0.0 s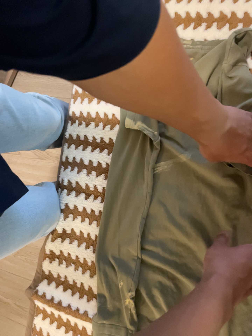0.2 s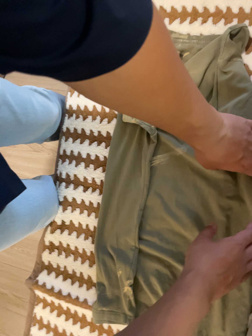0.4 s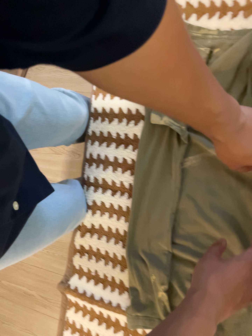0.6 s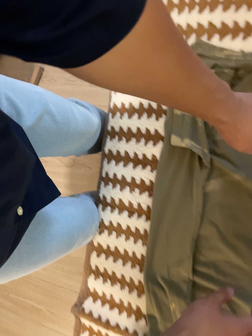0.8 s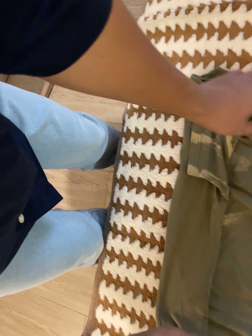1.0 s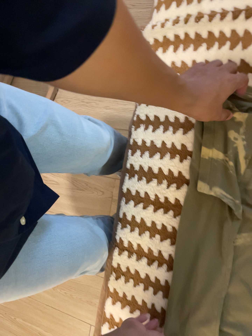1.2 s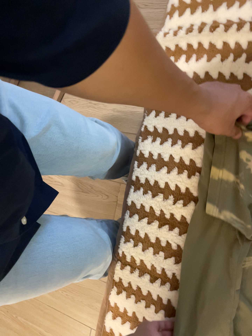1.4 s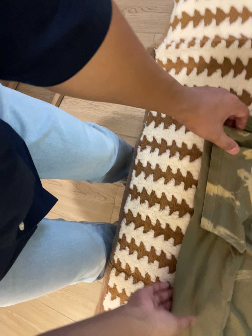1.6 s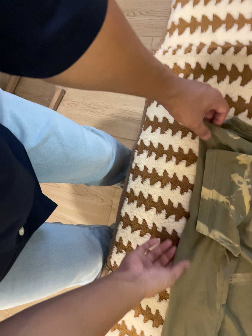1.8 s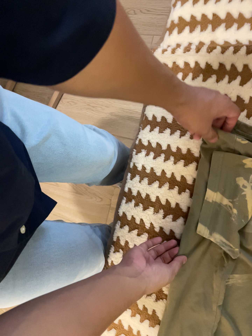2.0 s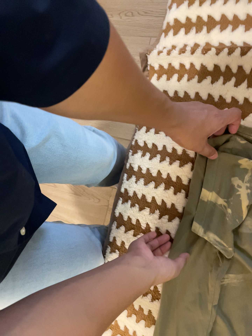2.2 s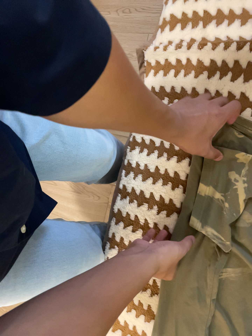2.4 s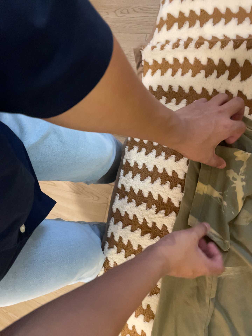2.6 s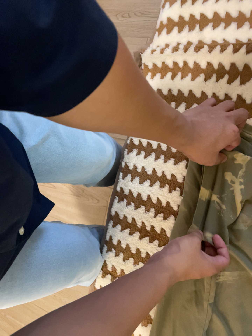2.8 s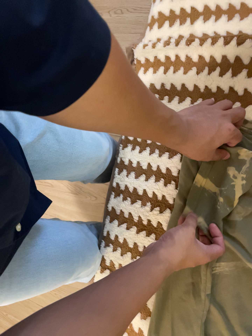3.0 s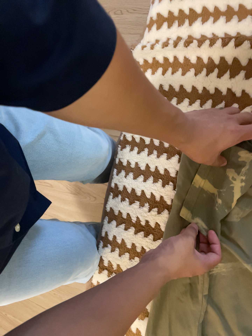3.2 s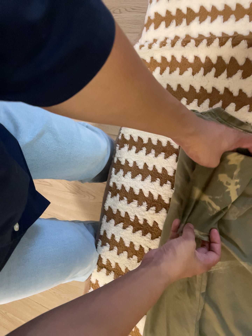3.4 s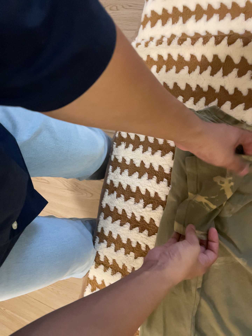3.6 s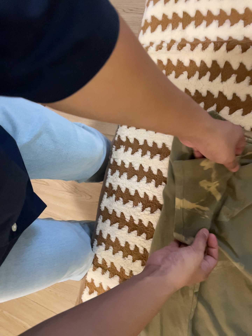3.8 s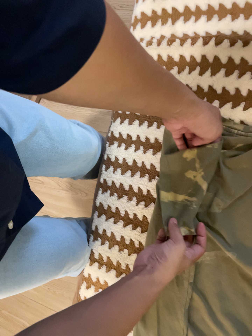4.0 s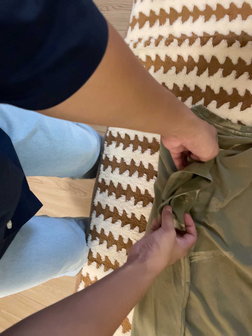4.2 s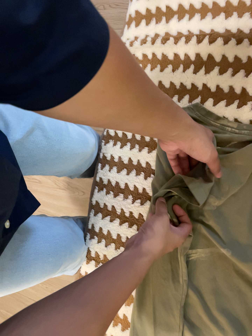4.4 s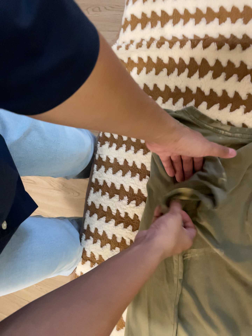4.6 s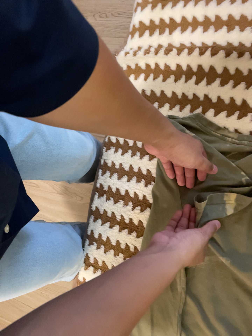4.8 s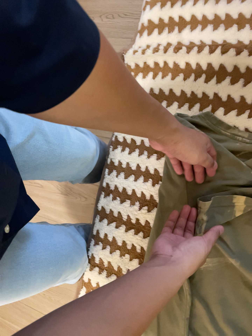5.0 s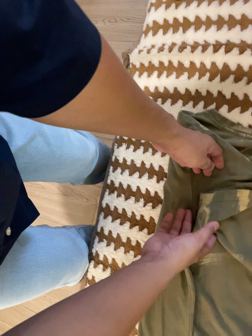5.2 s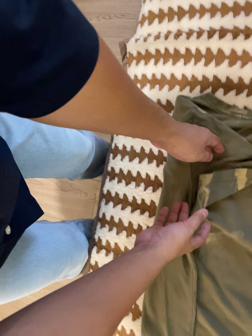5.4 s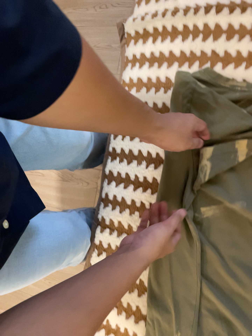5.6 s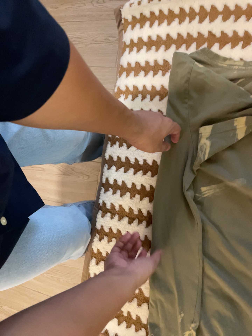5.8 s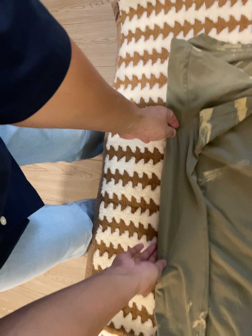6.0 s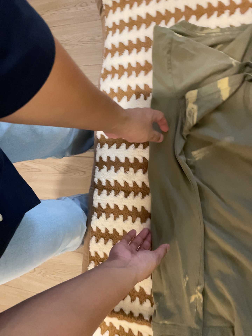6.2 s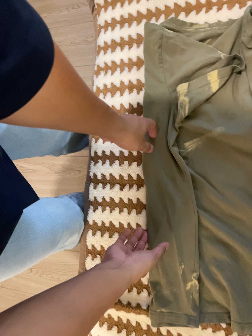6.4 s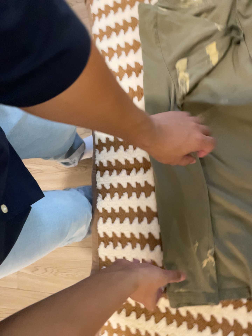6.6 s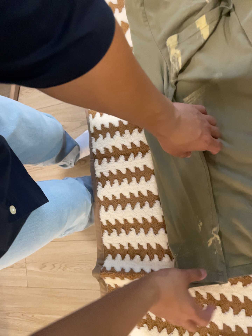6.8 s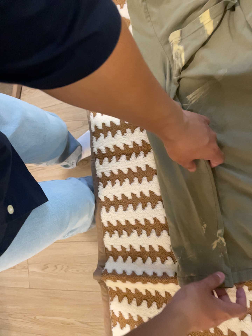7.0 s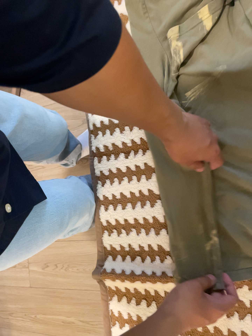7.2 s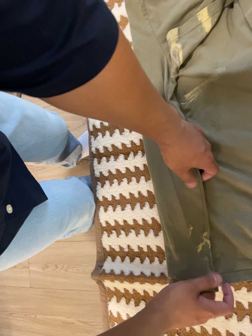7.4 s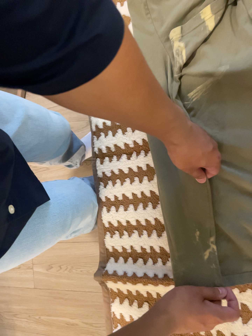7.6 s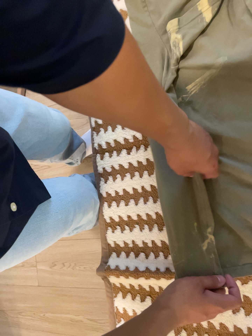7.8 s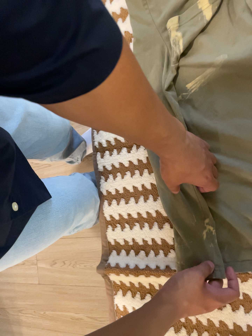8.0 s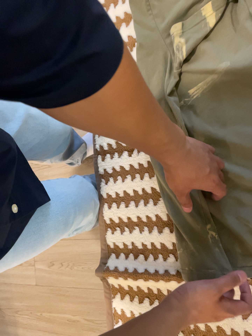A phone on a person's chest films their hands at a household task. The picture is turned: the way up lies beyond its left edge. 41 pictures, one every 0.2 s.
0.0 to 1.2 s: The camera travels toward the top of its view, to its left and forward, about 22 cm, so close, fixed things drift downward.
1.2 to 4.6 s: The camera shifts only a little, or ends up much as it began.
4.6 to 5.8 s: The camera travels toward the bottom of its view, about 20 cm, so close, fixed things drift upward.
5.8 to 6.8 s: The camera travels toward the bottom of its view, about 14 cm, so close, fixed things drift upward. It rolls about its line of sight by about 15 degrees, and the scene rotates counterclockwise.
6.8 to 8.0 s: The camera shifts only a little, or ends up much as it began.
The film runs backward here.
